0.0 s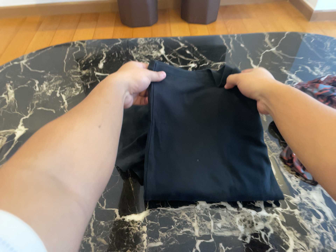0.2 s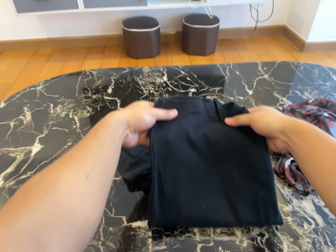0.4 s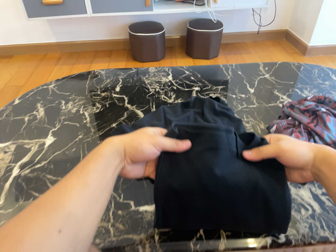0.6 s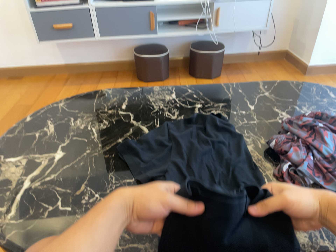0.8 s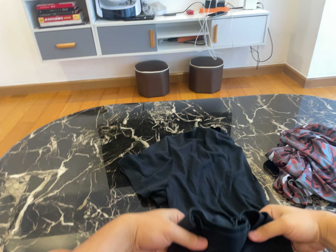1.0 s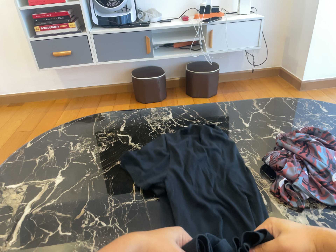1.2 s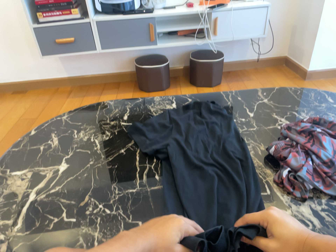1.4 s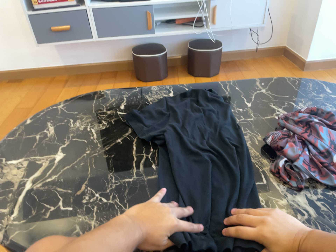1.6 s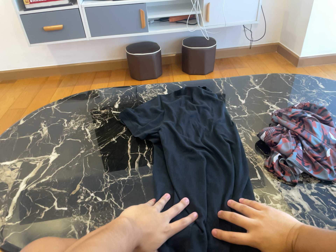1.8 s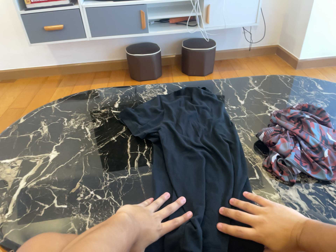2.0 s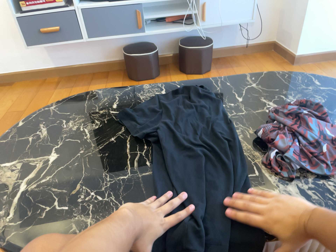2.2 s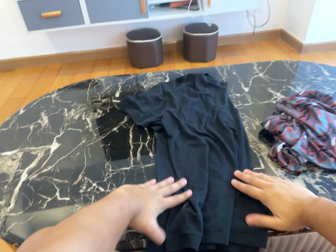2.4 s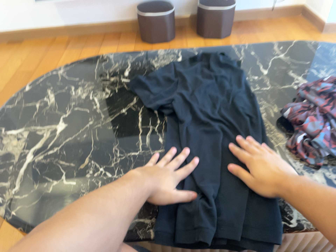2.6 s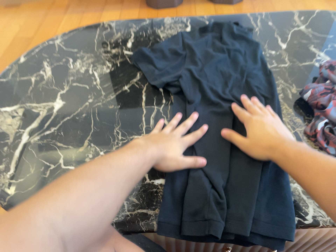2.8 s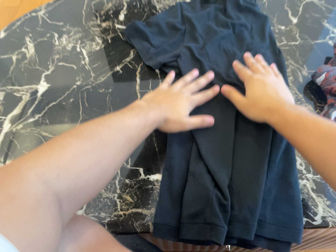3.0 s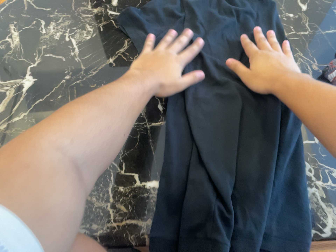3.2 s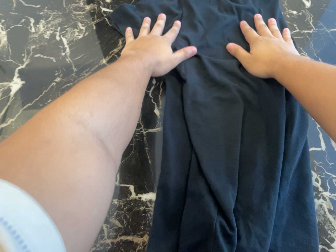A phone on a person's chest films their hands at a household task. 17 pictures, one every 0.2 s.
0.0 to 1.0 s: The camera travels backward, about 16 cm, so what stands in front gets smaller. Its aim tips toward the top of its view by about 15 degrees, and the scene shifts downward.
1.0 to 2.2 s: The camera shifts only a little, or ends up much as it began.
2.2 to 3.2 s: The camera travels forward and toward the top of its view, about 26 cm, so what stands in front looms larger. Its aim tips toward the bottom of its view by about 25 degrees.
The film runs backward here.
